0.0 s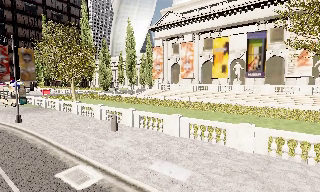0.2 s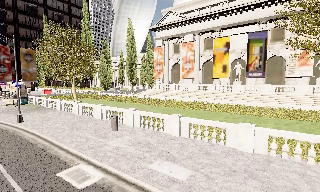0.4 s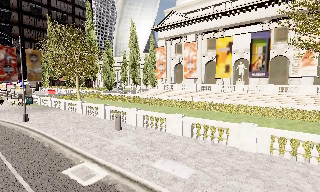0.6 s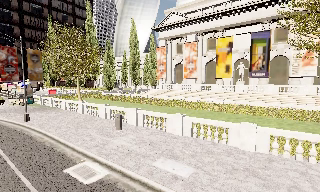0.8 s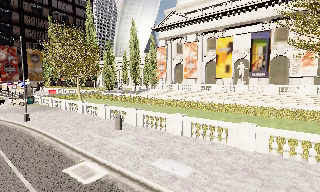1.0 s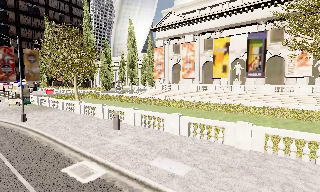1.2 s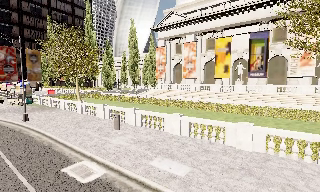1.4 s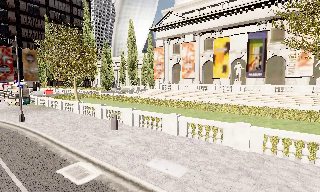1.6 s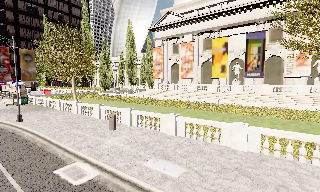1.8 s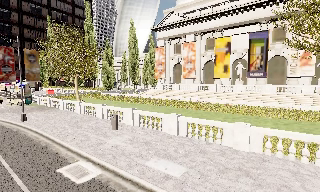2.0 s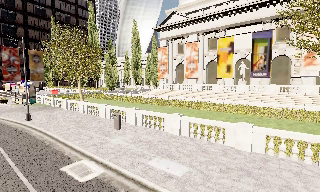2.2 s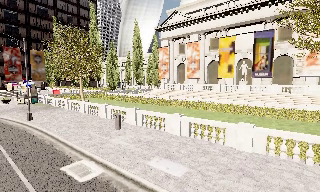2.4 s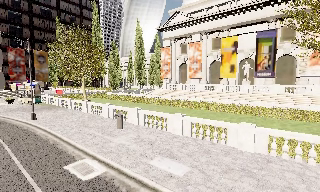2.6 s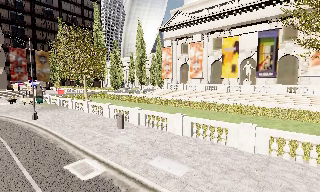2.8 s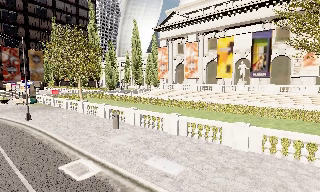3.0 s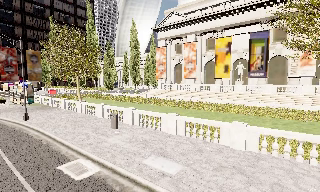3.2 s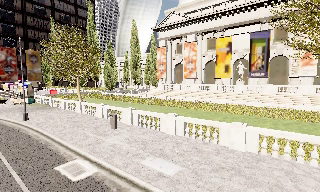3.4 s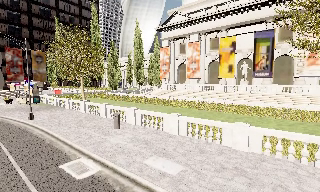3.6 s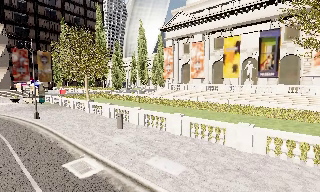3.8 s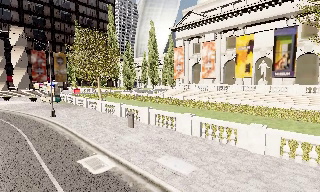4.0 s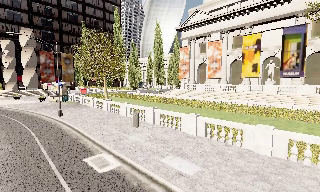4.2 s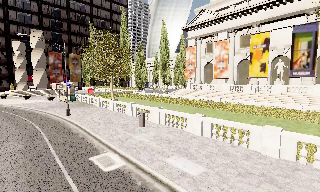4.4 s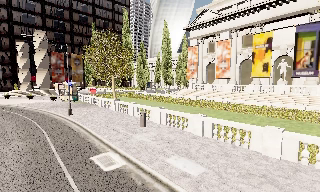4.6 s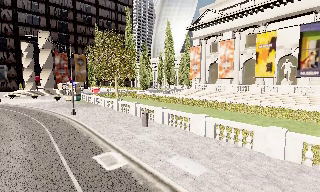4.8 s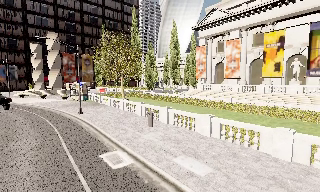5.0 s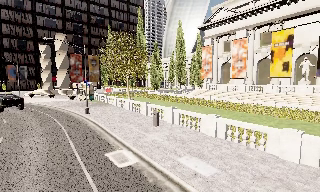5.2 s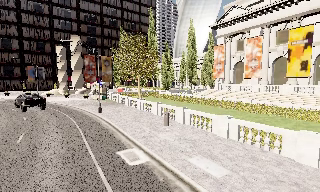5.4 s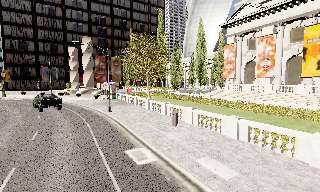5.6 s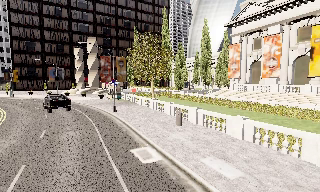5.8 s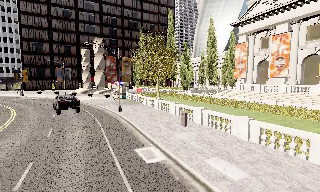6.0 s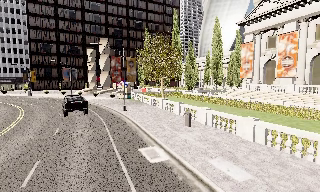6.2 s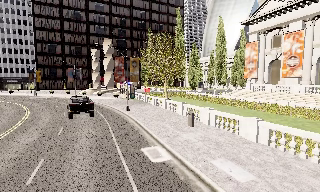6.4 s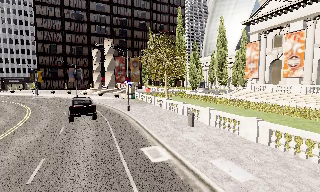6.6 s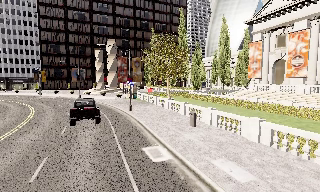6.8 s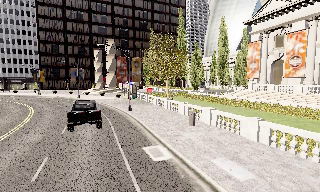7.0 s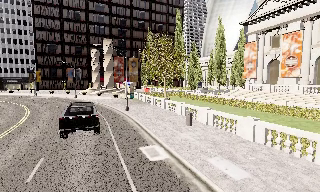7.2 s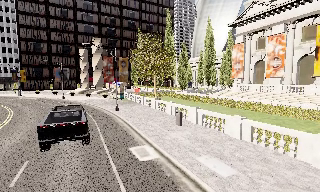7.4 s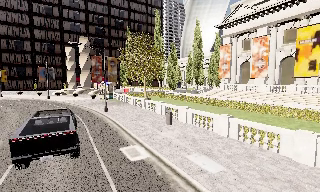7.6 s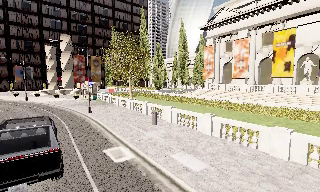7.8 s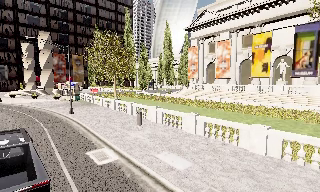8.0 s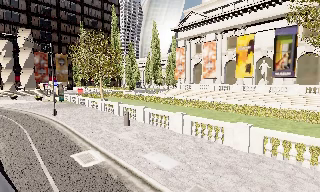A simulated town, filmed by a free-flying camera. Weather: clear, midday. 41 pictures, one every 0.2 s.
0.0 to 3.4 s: The camera travels to its right, about 1 m.
3.4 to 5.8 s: The camera pans to its left, which is counterclockwise from overhead, by about 25 degrees.
5.8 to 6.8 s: The camera shifts only a little, or ends up much as it began.
6.8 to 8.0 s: The camera pans to its right, which is clockwise from overhead, by about 20 degrees.
The film runs backward here.
